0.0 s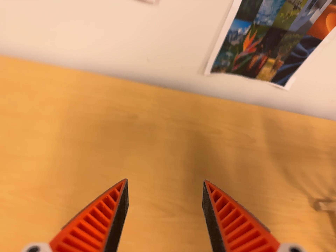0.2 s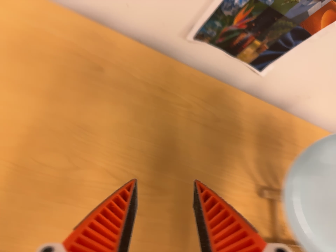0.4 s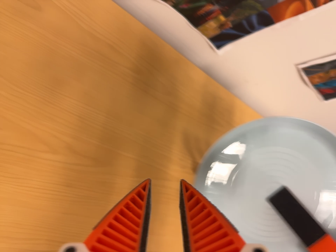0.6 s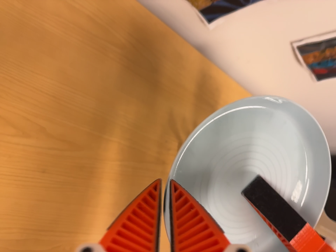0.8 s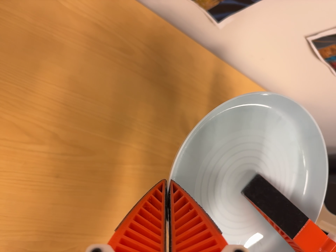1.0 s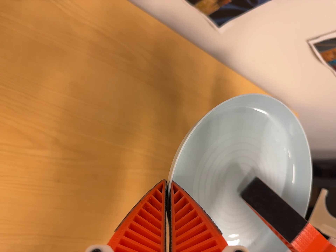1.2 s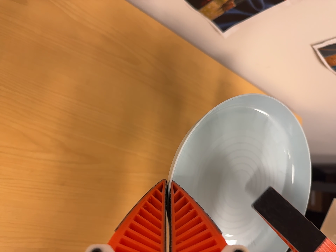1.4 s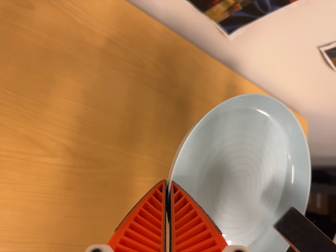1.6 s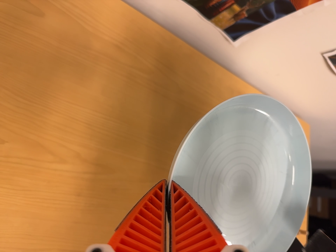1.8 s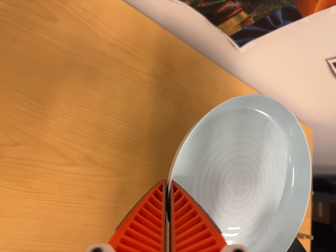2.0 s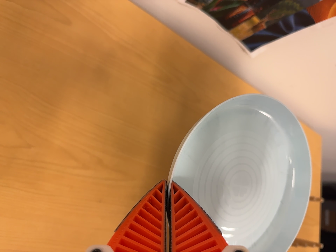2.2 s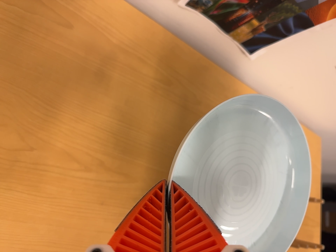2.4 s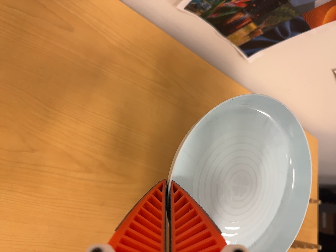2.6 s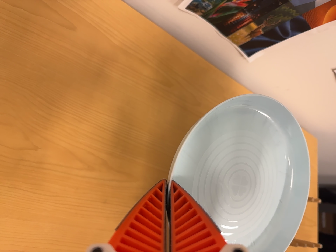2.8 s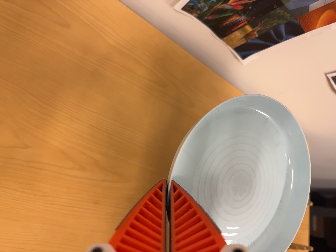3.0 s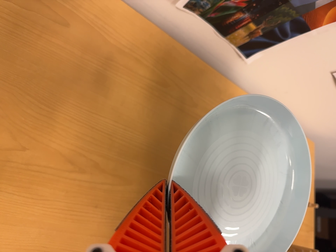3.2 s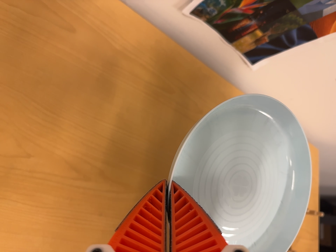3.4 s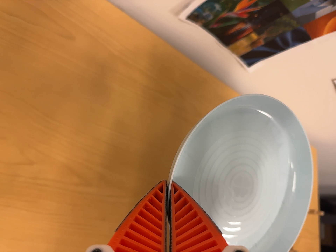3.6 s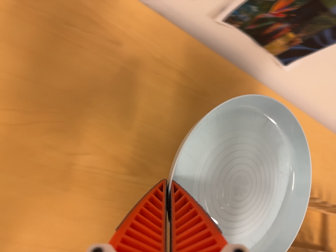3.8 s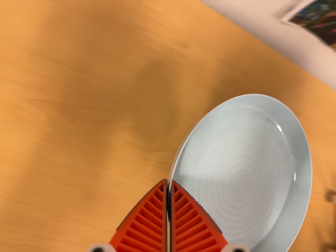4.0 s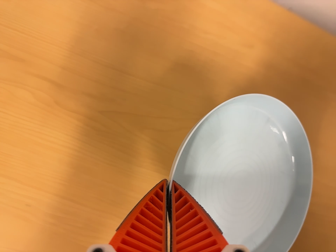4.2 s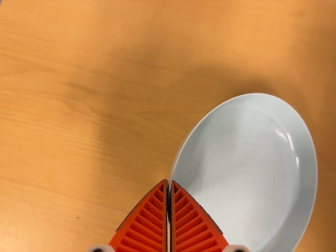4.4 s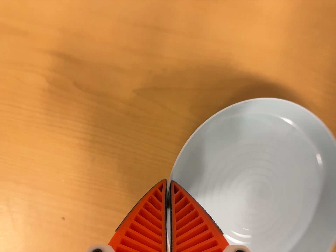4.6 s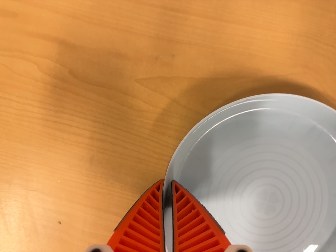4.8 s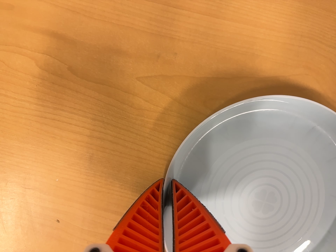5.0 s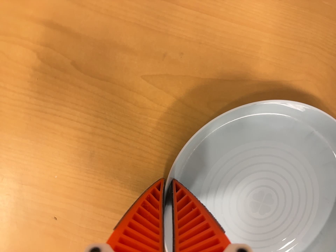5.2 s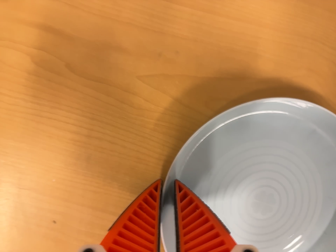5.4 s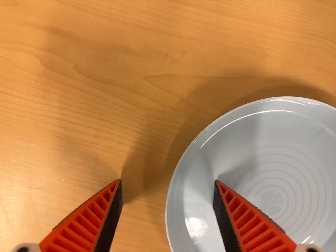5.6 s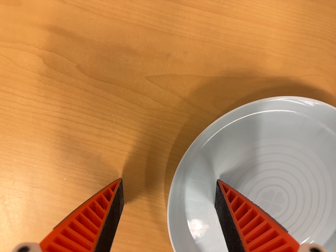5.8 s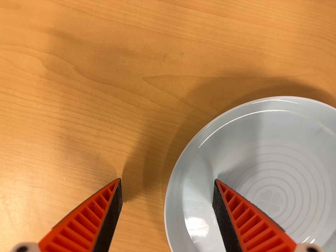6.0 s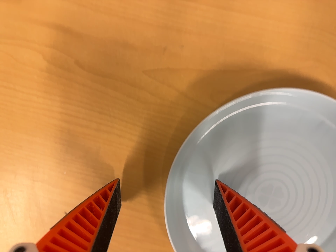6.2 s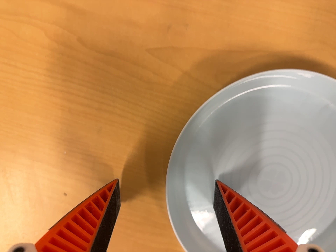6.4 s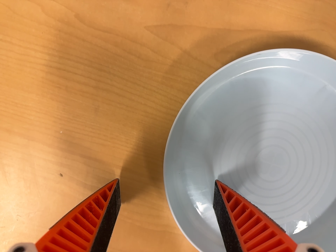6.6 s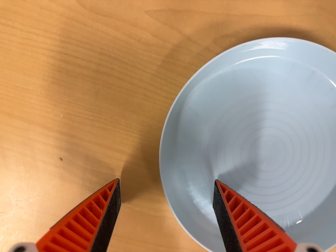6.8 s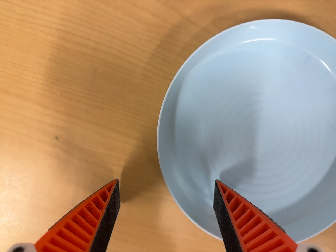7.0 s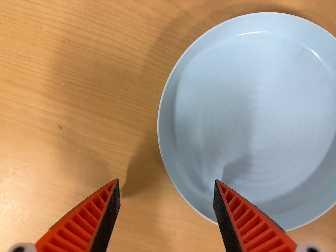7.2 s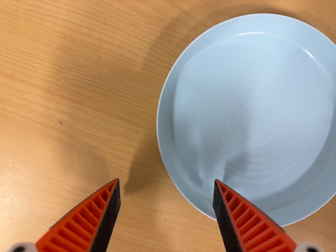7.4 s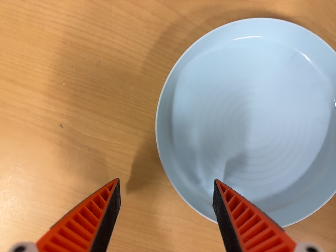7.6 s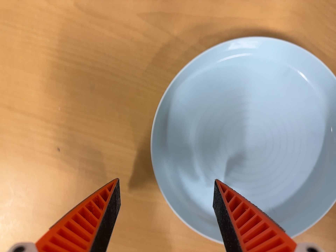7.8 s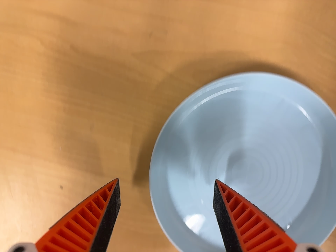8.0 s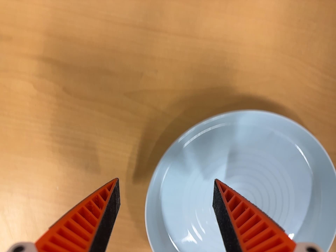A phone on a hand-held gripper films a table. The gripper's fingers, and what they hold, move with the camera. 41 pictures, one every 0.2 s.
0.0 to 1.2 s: The camera swings to its right by about 20 degrees, and the scene slides to the left. It travels forward and toward the top of its view, about 10 cm, so what stands in front looms larger. Its aim tips toward the bottom of its view by about 20 degrees, and the scene shifts upward. It rolls about its line of sight by about 20 degrees, and the scene rotates clockwise.
1.2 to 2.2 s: The camera travels to its left, about 5 cm, so close, fixed things drift to the right.
2.2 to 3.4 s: The camera shifts only a little, or ends up much as it began.
3.4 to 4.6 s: The scene slides to the right, as the camera pans about 35 degrees to its left. It travels to its left, forward and toward the top of its view, about 14 cm, so close, fixed things drift to the right. Its aim tips toward the bottom of its view by about 15 degrees.
4.6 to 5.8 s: The camera shifts only a little, or ends up much as it began.
5.8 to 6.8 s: The camera travels toward the bottom of its view, about 8 cm, so close, fixed things drift upward.
6.8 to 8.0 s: The camera travels toward the top of its view, about 8 cm, so close, fixed things drift downward.
The film runs backward here.
